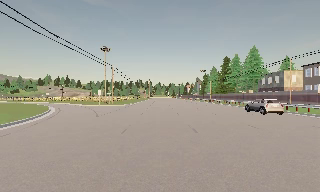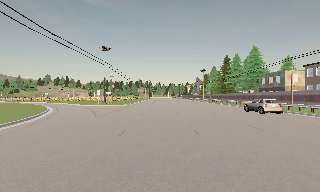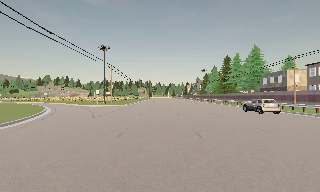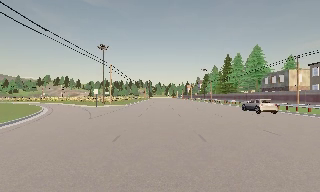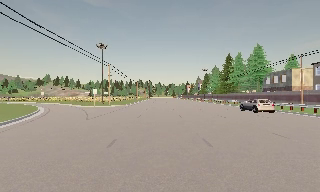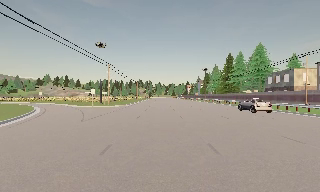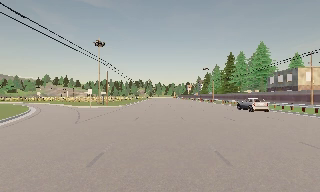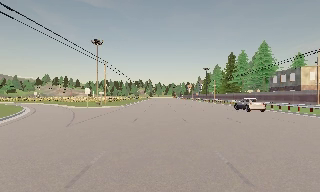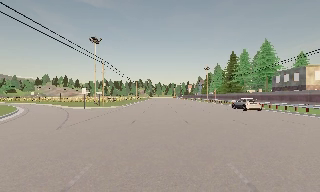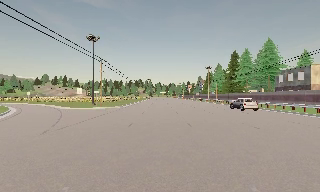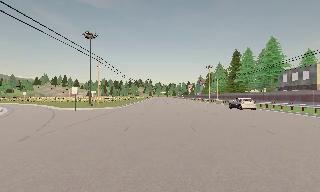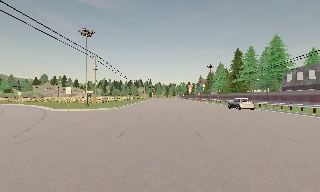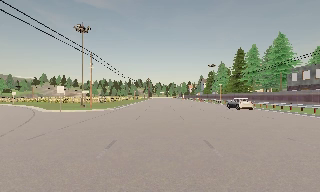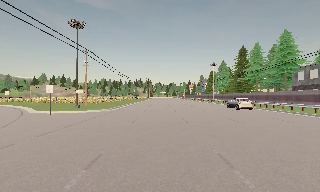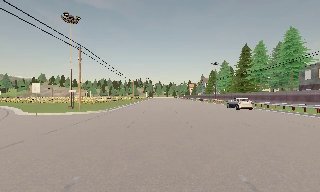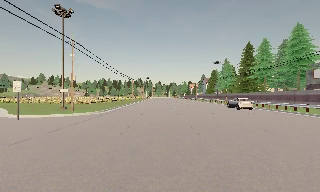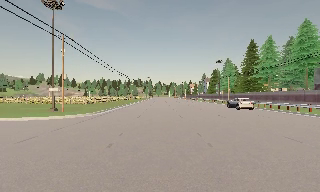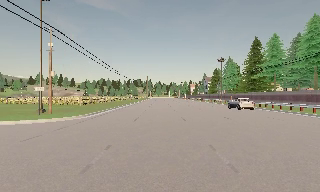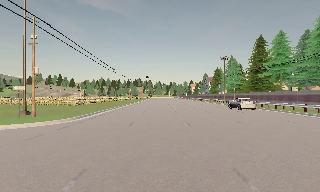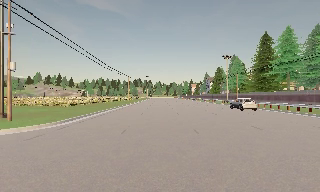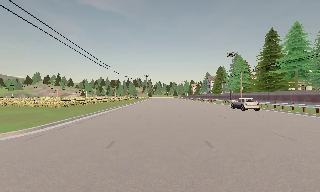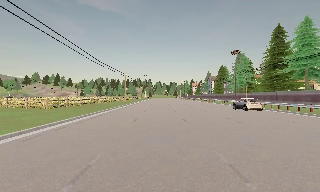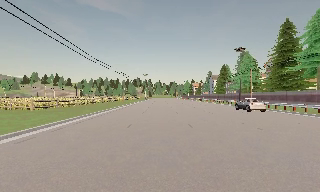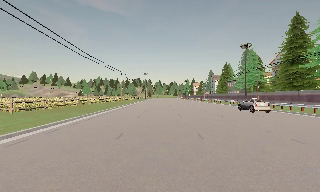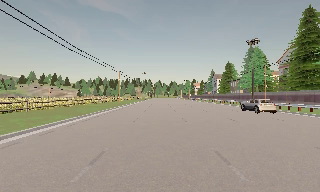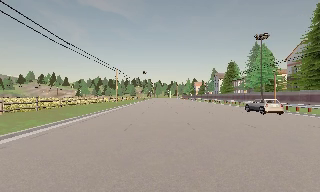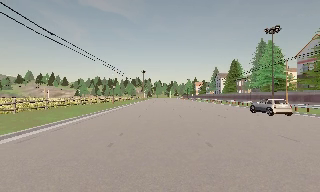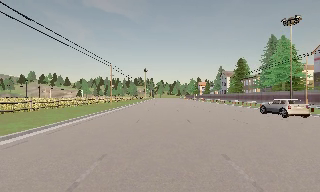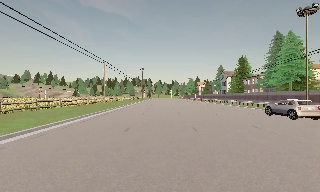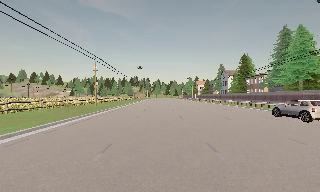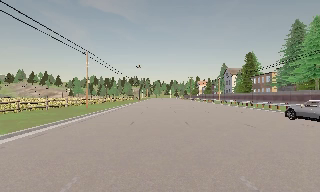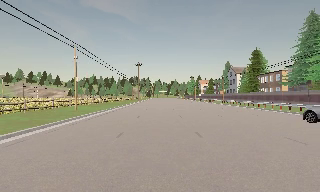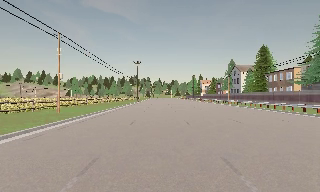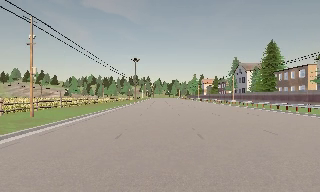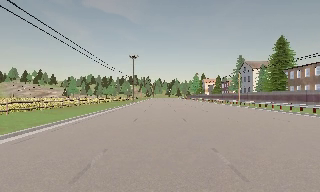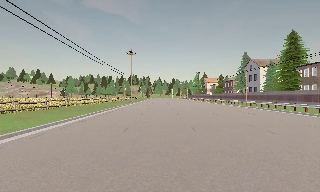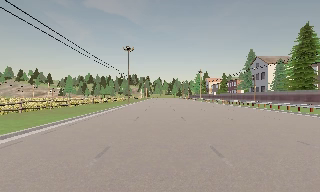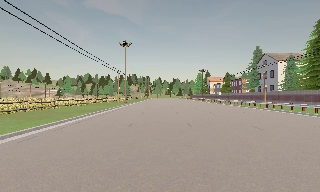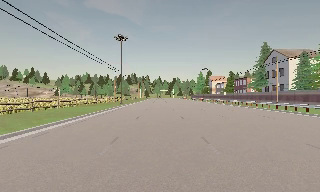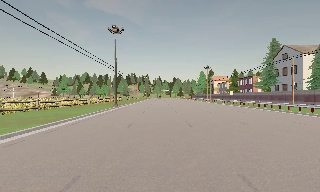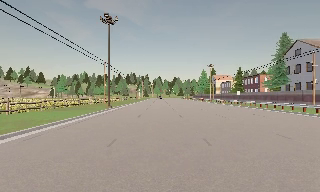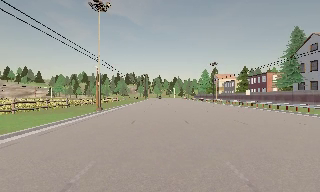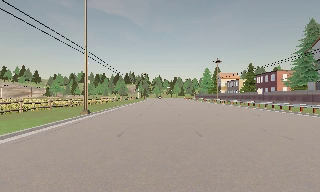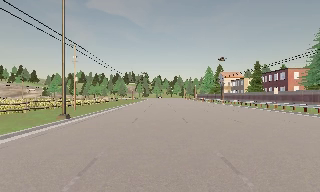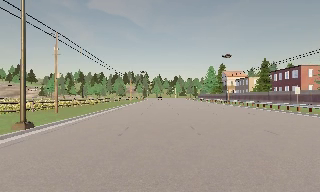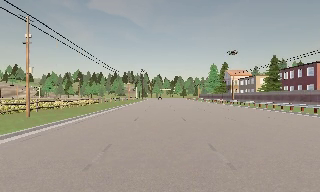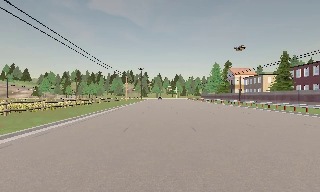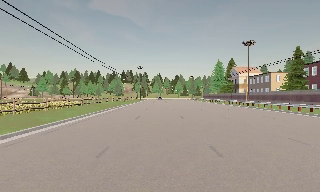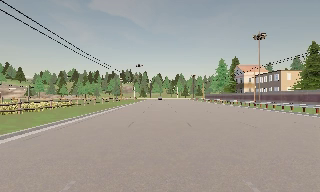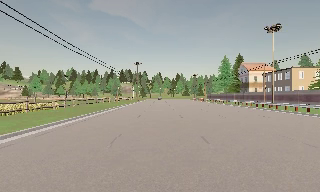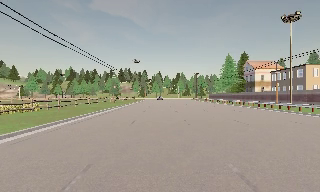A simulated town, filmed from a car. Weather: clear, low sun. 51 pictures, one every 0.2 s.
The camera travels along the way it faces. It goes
forward.
0.0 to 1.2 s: The camera travels forward, about 3.5 m, so what stands in front looms larger. It gains speed.
1.2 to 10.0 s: The camera travels forward, about 110 m, so what stands in front looms larger. It gains speed.
The film runs forward here.
